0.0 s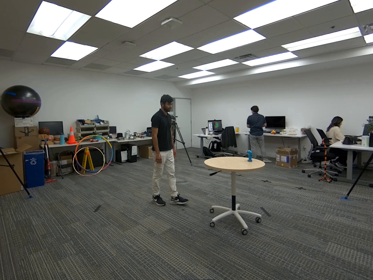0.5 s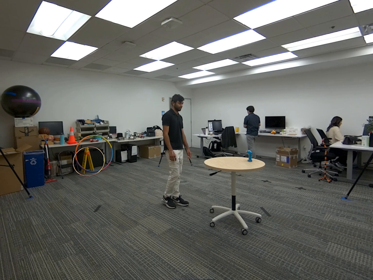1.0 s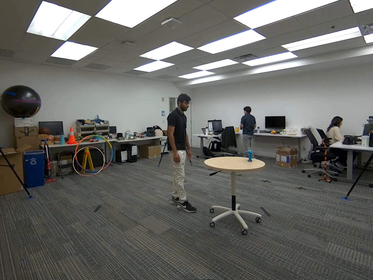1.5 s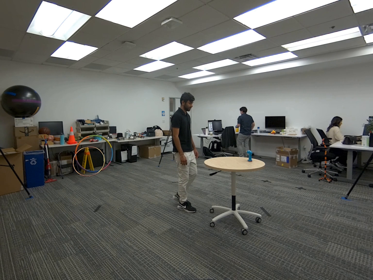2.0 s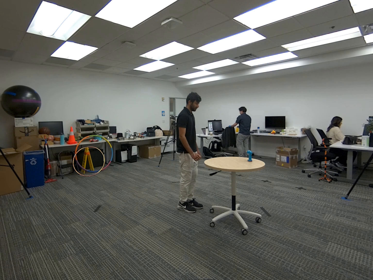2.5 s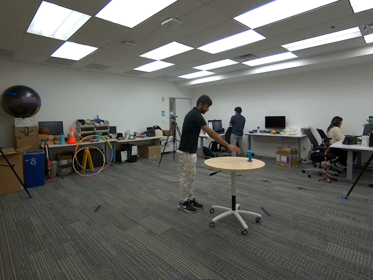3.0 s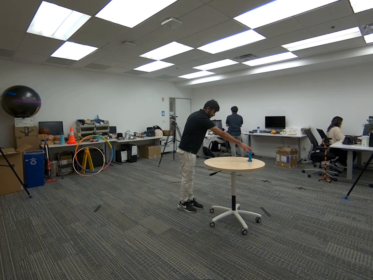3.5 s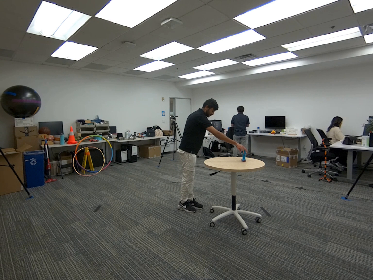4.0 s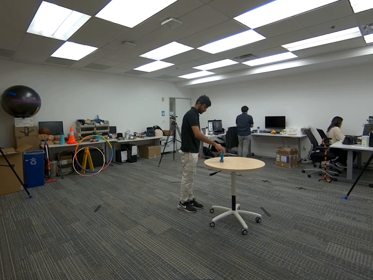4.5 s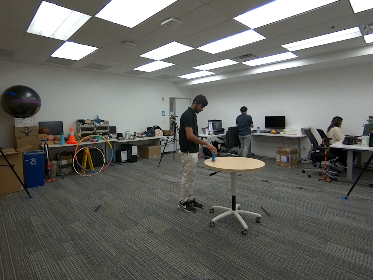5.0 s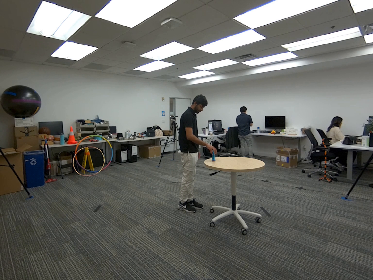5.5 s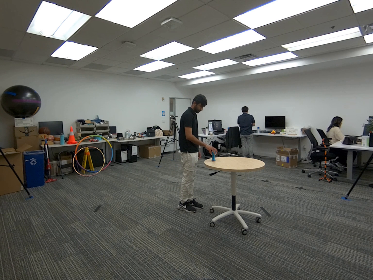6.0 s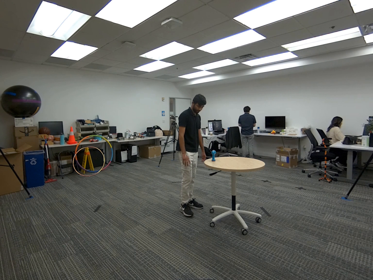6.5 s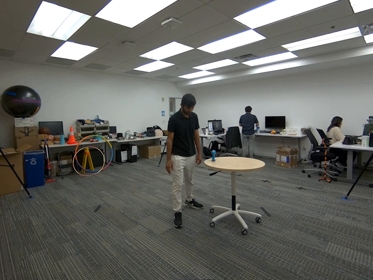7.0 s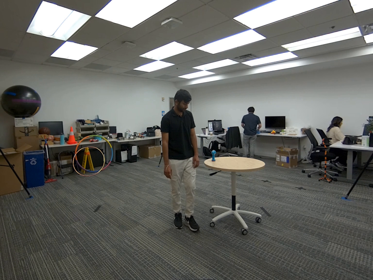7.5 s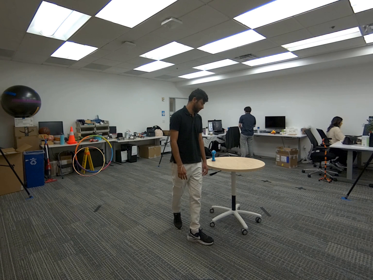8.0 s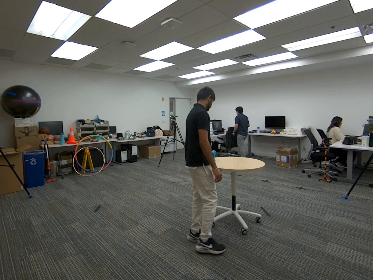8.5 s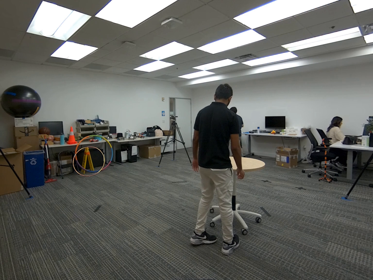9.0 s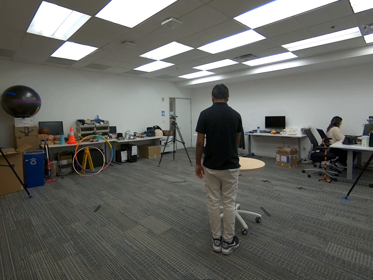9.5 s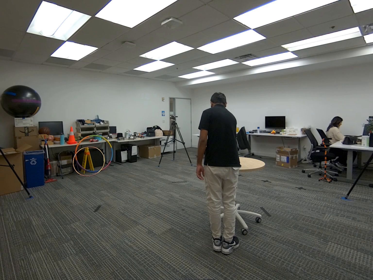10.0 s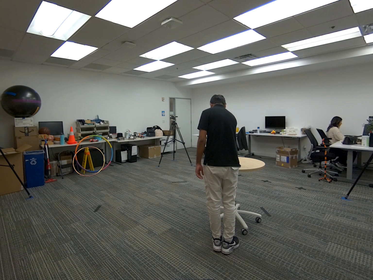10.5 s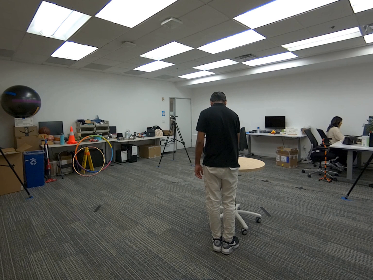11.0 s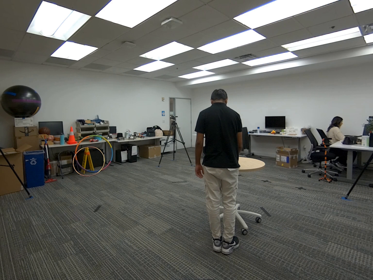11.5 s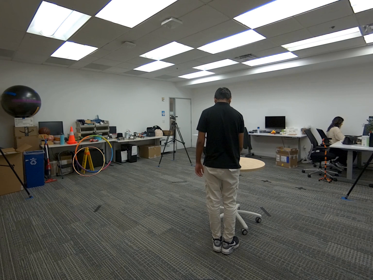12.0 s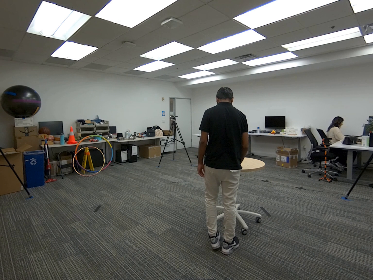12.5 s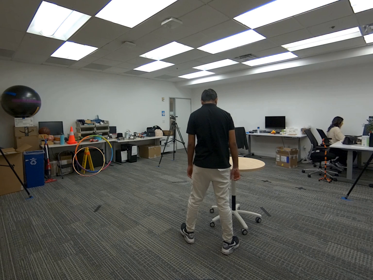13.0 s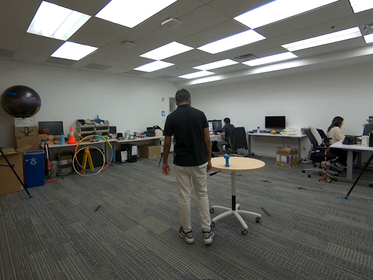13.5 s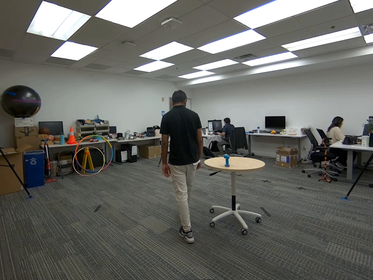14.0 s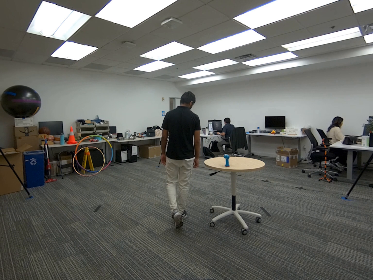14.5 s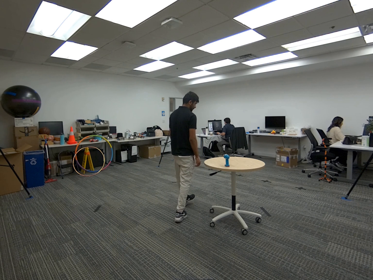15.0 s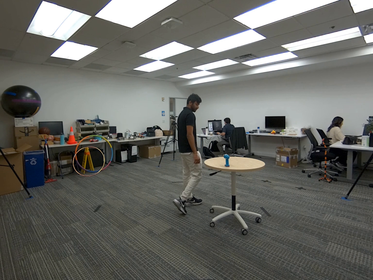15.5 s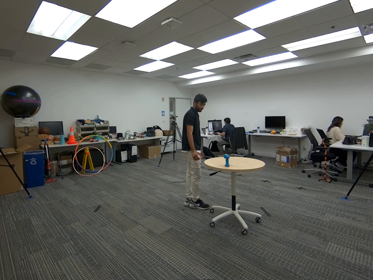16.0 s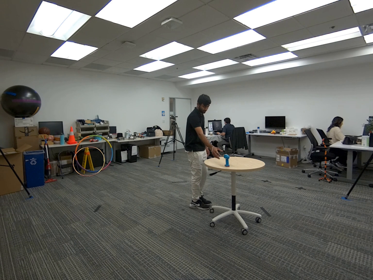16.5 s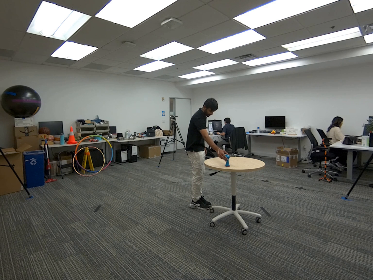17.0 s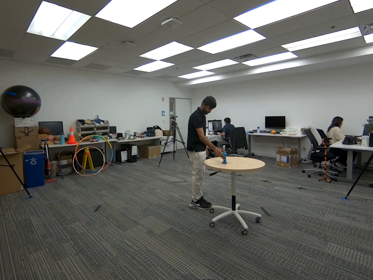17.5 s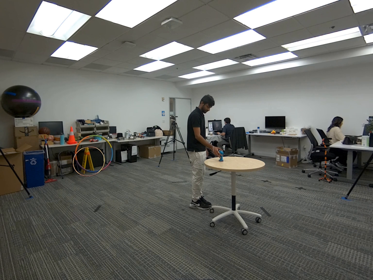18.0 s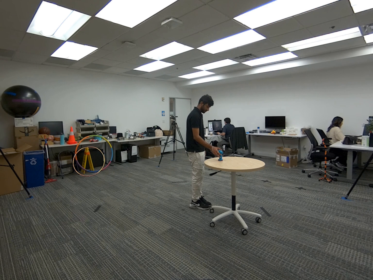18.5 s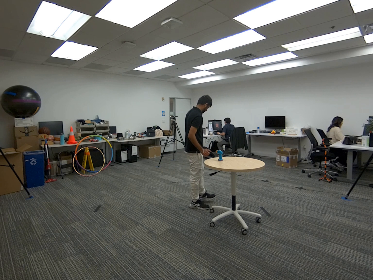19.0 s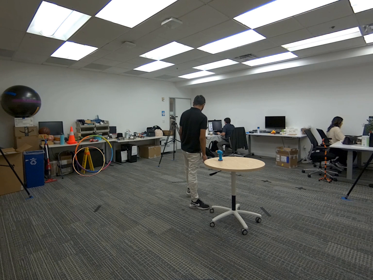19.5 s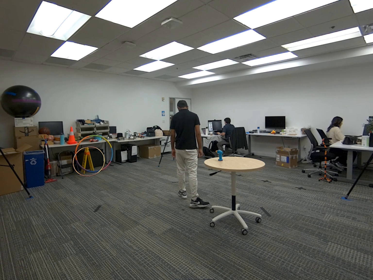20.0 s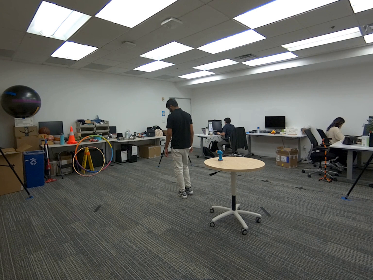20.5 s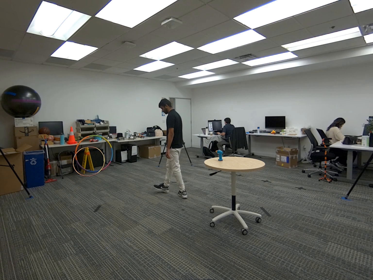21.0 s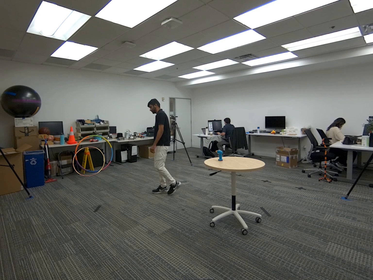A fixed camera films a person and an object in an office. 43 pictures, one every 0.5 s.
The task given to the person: Walk over to the toy drill on the round table and pull the toy drill towards you.
